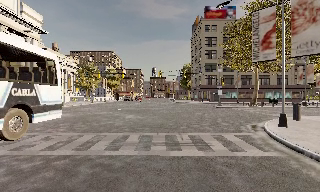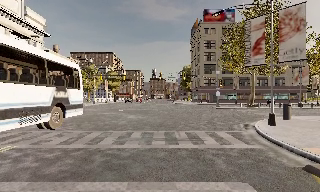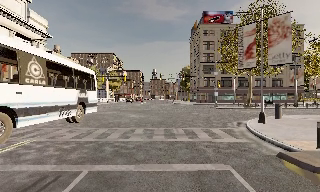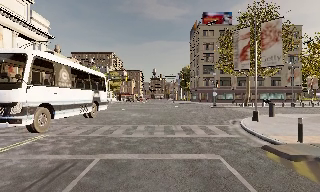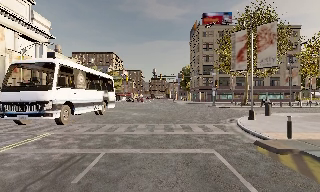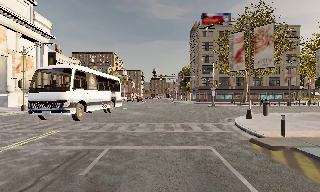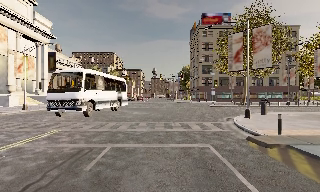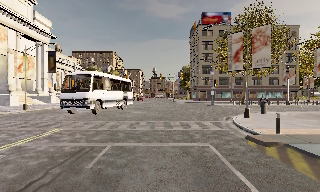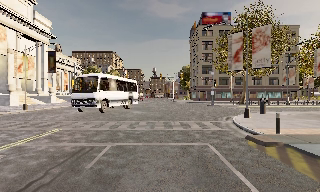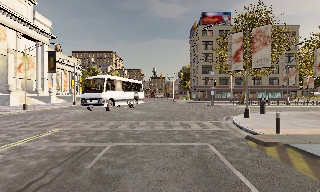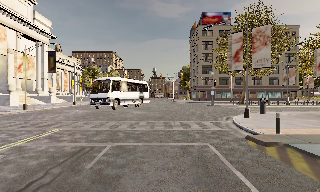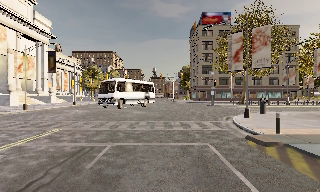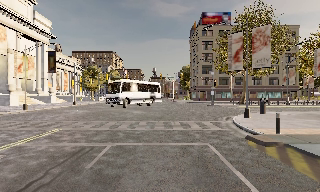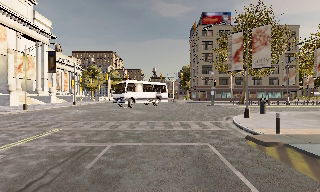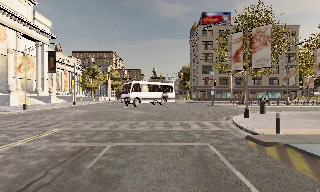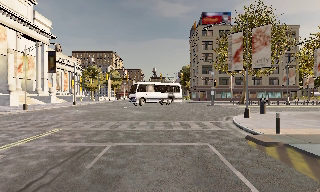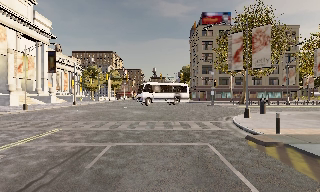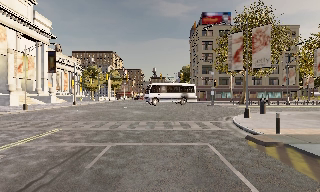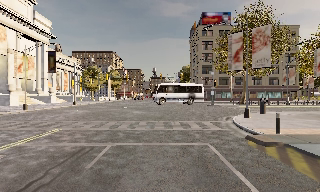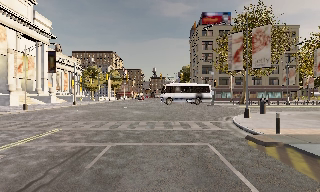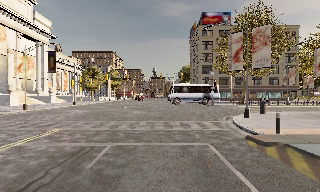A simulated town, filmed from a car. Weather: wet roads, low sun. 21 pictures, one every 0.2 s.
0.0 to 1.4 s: The camera travels backward, about 3.5 m, so what stands in front gets smaller. It loses speed.
1.4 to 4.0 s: The camera keeps its place and its aim.
The film runs backward here.
